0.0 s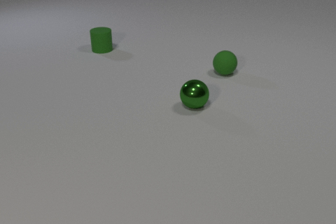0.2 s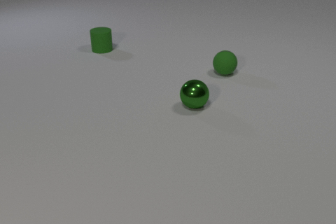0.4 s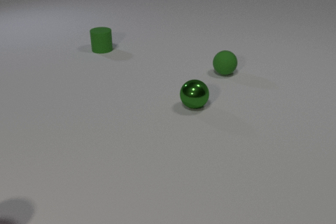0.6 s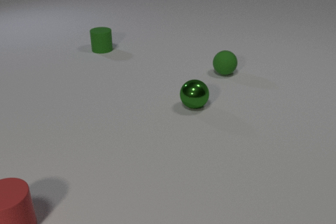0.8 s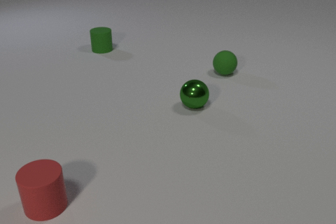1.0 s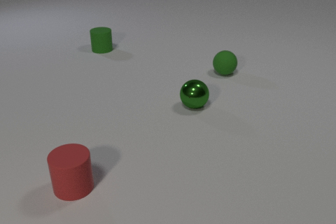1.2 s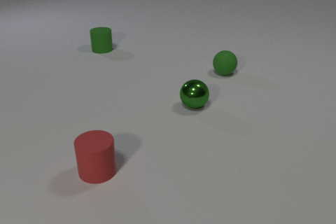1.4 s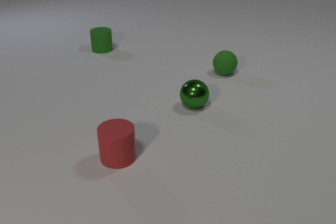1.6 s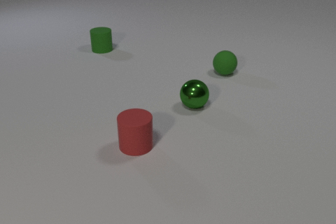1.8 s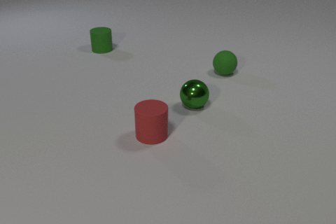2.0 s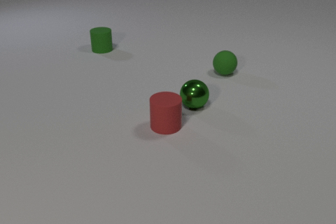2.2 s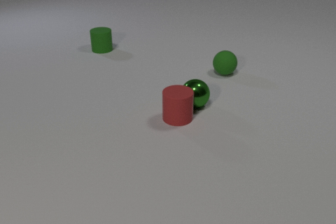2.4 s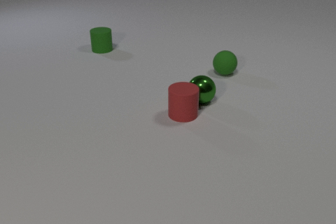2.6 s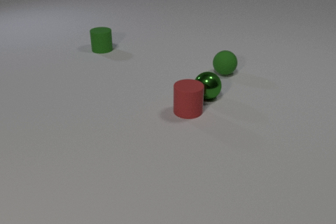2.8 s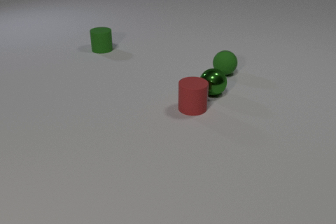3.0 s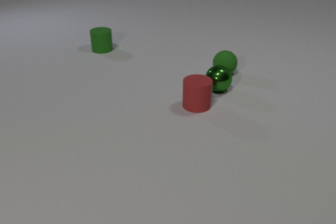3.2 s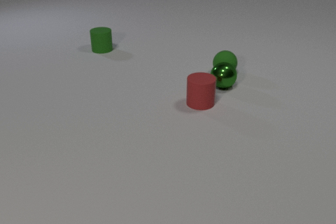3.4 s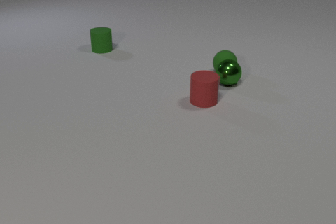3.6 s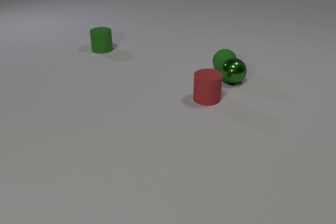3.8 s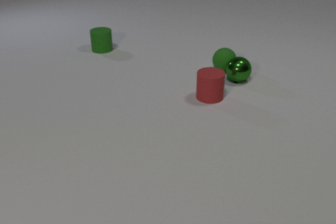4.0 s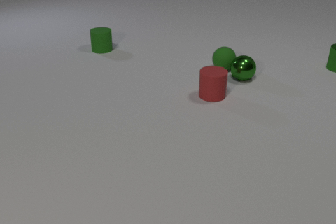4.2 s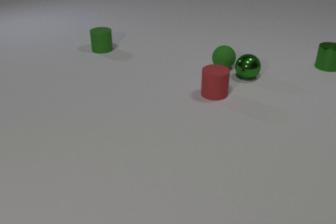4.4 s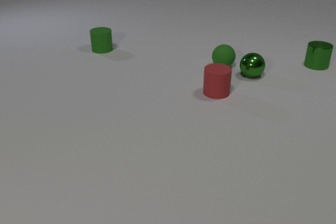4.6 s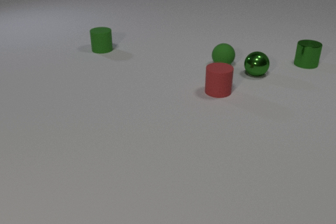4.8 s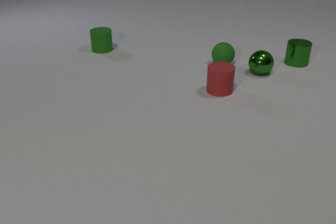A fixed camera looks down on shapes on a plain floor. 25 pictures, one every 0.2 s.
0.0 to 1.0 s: The red rubber cylinder comes in at the left edge, slides to the right and away from the camera.
1.0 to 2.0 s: The red rubber cylinder slides away from the camera and to the right.
2.0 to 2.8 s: The red rubber cylinder slides away from the camera and to the right. The green metal sphere rolls away from the camera and to the right. The red rubber cylinder and the green metal sphere collide.
2.8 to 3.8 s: The red rubber cylinder slides away from the camera and to the right. The green metal sphere rolls away from the camera and to the right. The green rubber sphere rolls away from the camera. The green metal sphere and the green rubber sphere collide.
3.8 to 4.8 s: The red rubber cylinder slides away from the camera and to the right. The green metal sphere rolls away from the camera and to the right. The green rubber sphere rolls away from the camera. The green metal cylinder comes in at the right edge, slides to the left.
How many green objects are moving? 3.
Are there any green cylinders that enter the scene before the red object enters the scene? no.
How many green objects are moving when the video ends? 3.
